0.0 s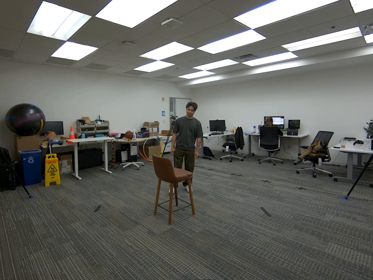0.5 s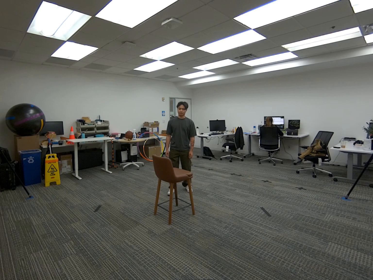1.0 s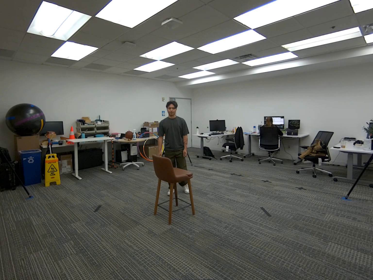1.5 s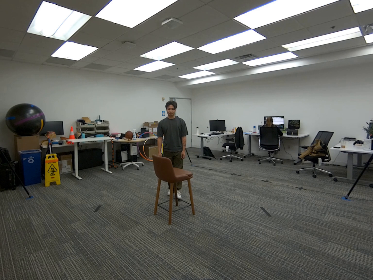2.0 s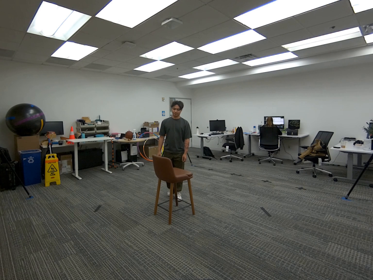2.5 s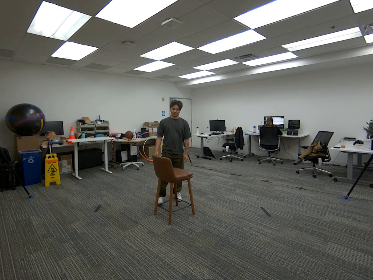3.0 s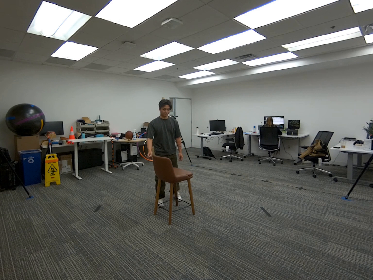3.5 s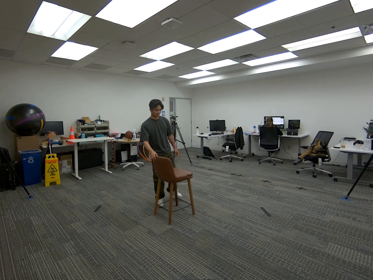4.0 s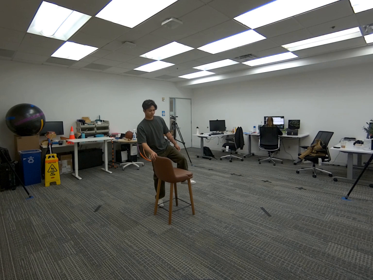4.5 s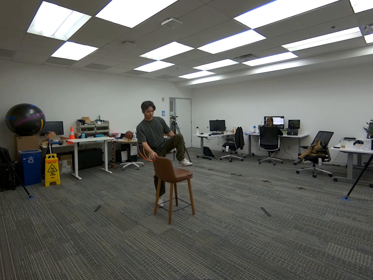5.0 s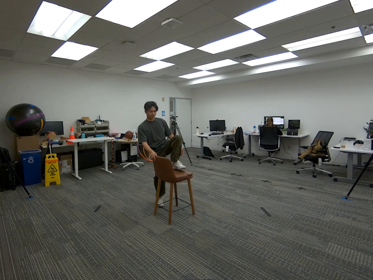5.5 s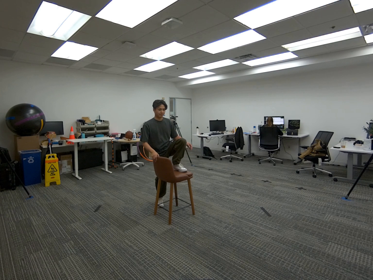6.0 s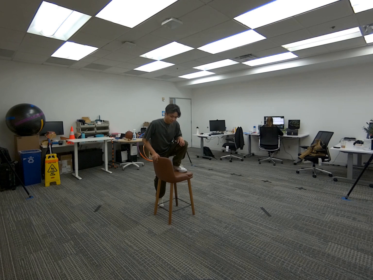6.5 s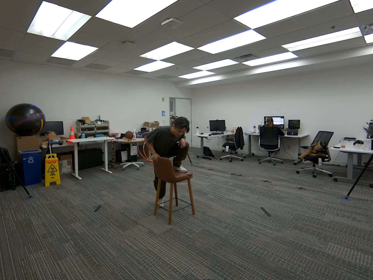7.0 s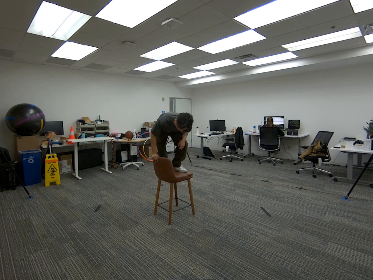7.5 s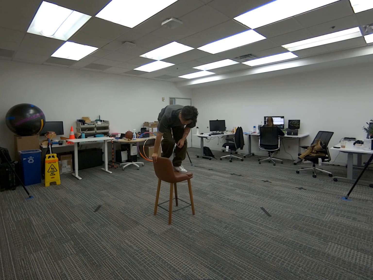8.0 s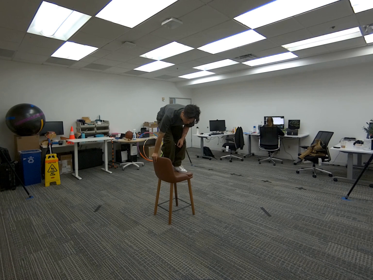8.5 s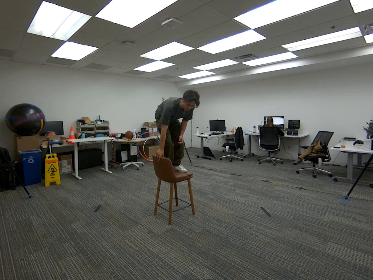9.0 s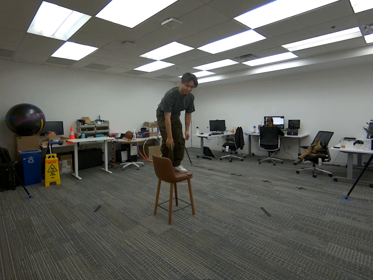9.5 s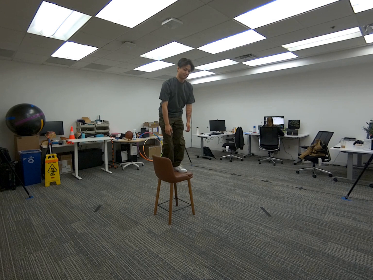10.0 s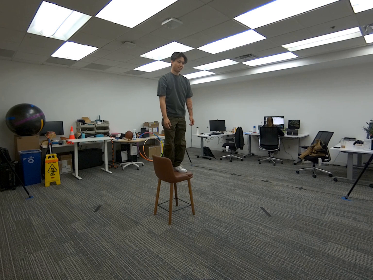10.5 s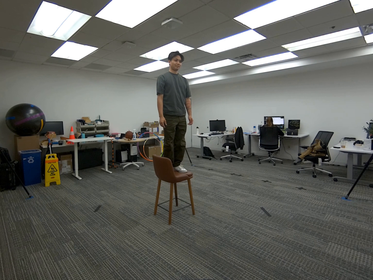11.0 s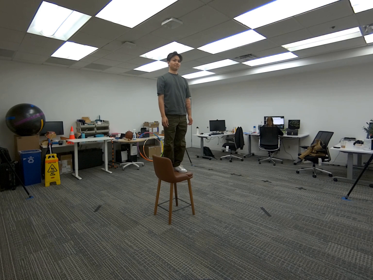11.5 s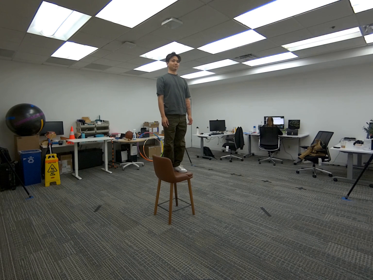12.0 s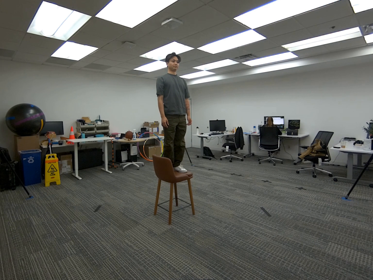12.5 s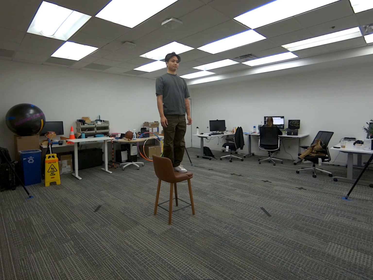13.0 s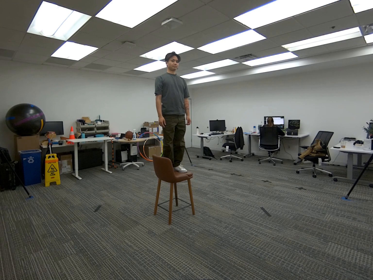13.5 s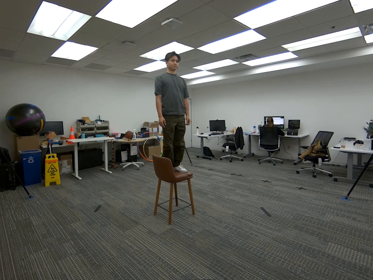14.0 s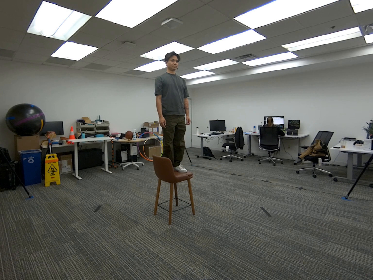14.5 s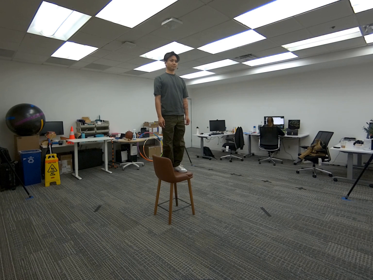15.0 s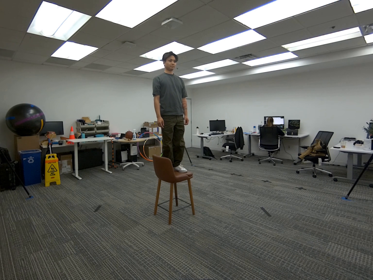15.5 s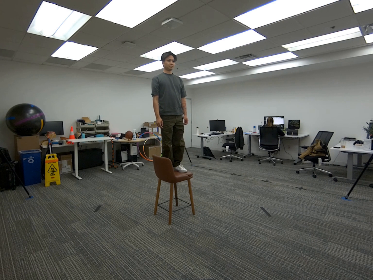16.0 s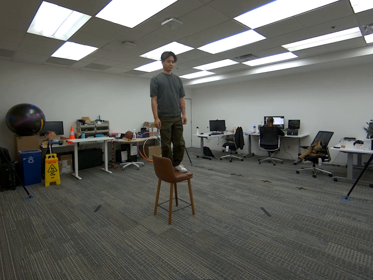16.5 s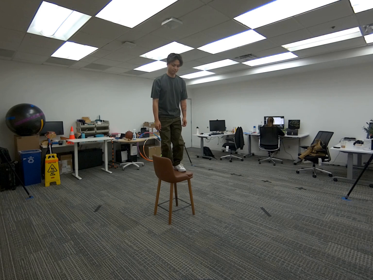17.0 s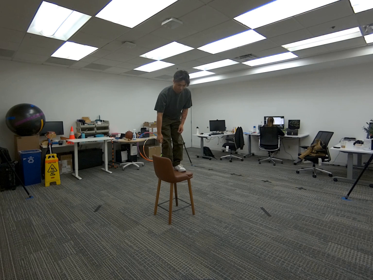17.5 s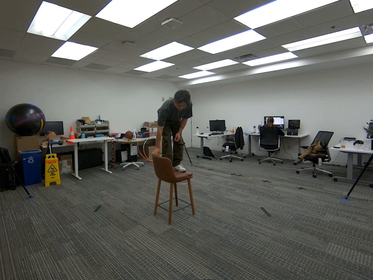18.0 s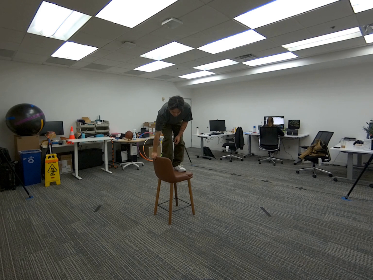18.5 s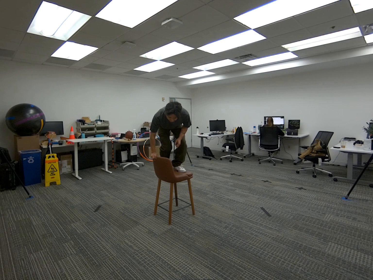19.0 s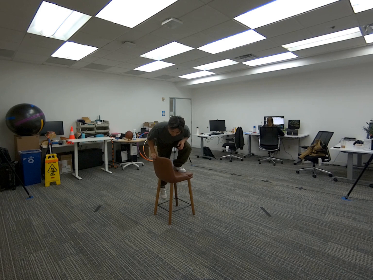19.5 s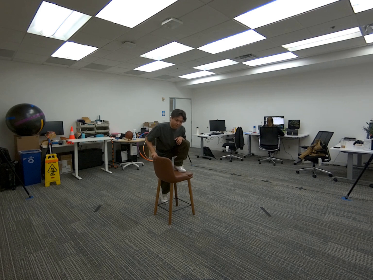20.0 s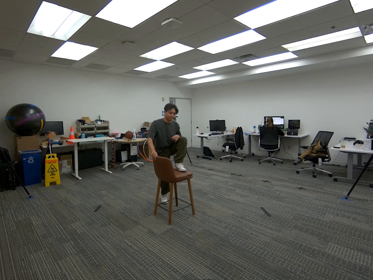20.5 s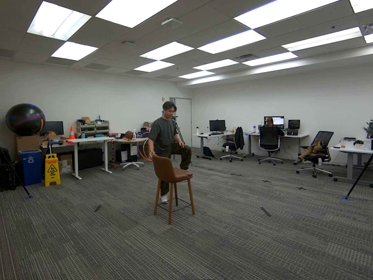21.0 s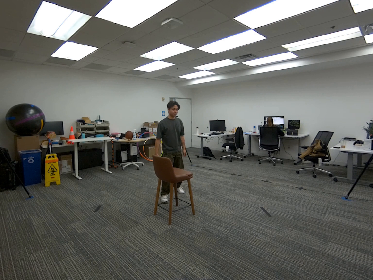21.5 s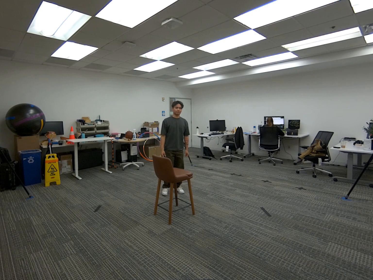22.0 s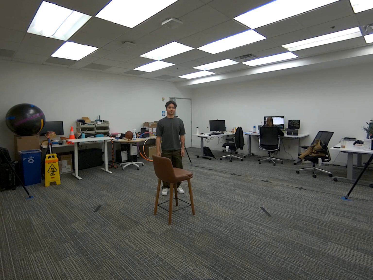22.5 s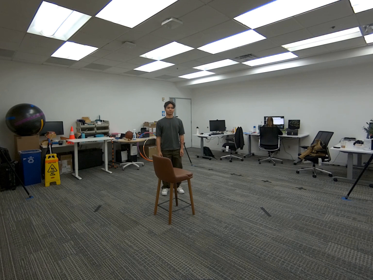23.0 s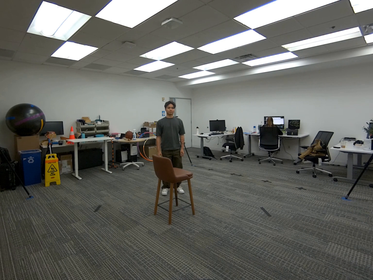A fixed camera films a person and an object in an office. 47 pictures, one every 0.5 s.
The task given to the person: Walk over to the tall bar stool and step on the tall bar stool using your left foot. Step off the tall bar stool.
